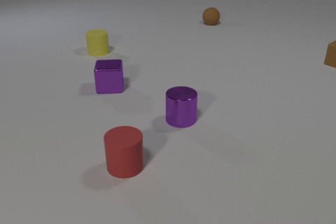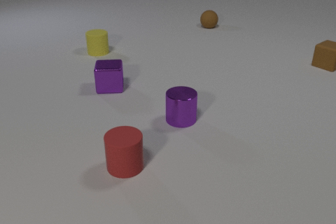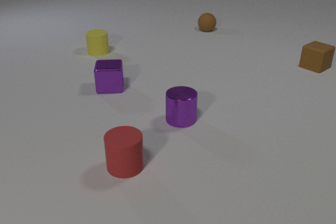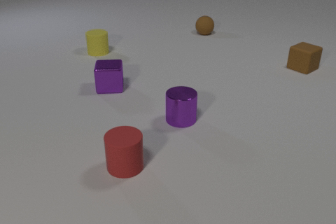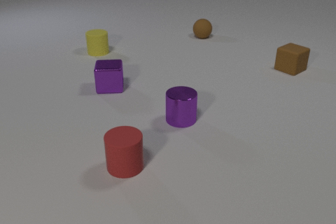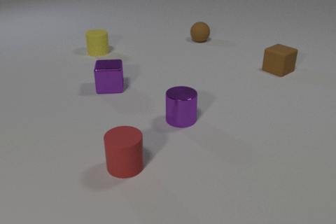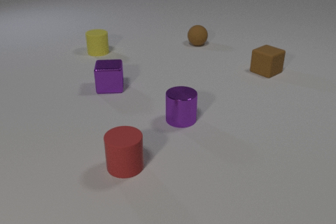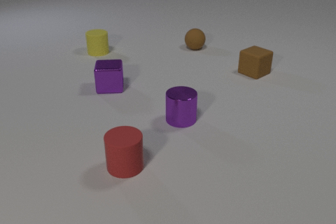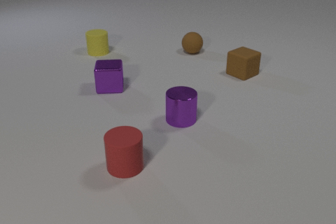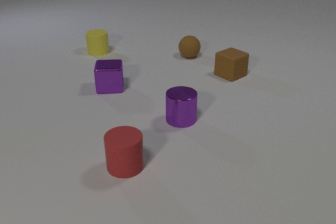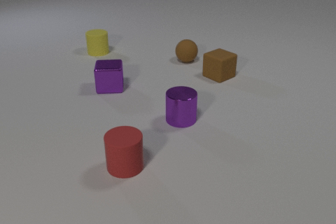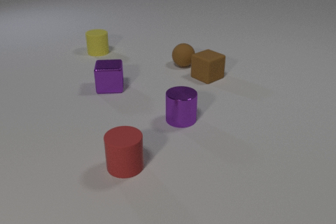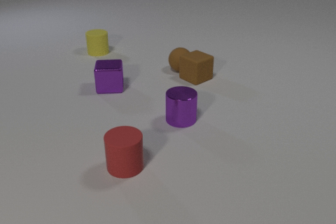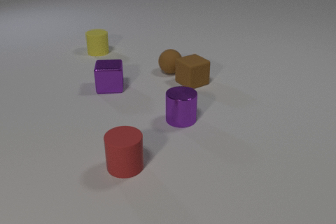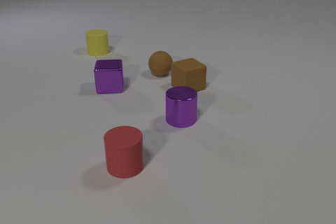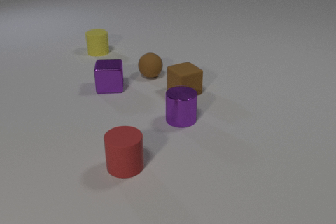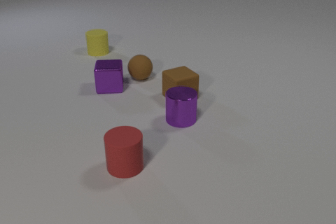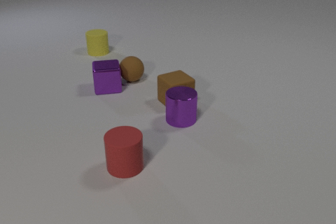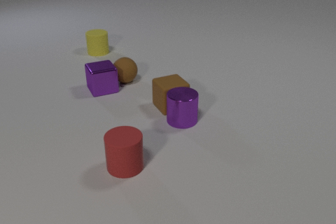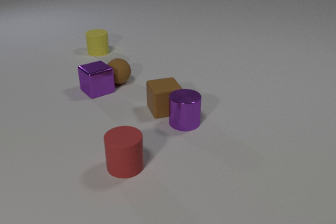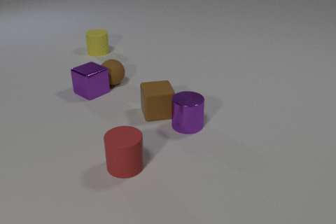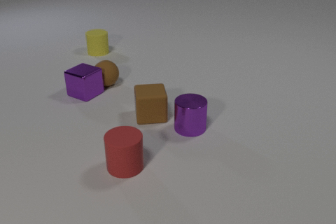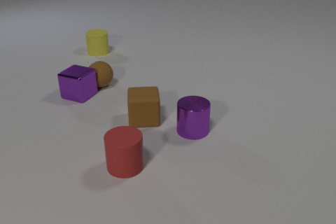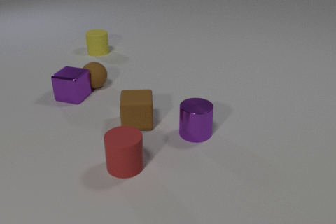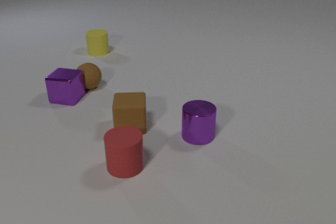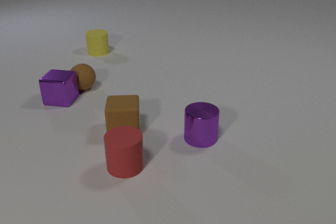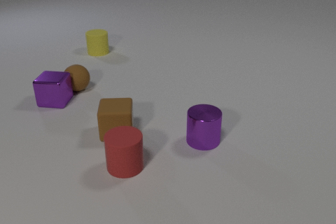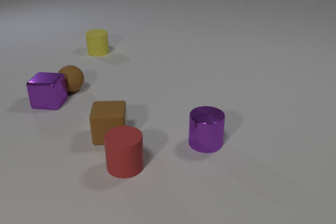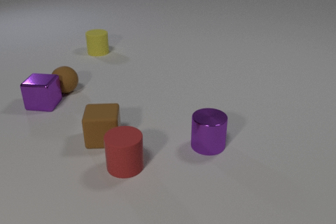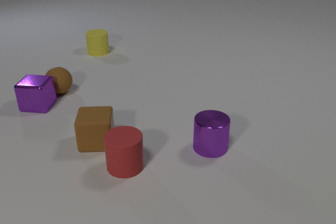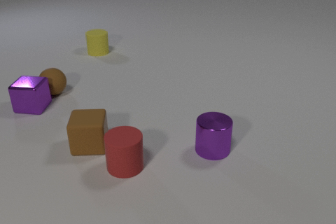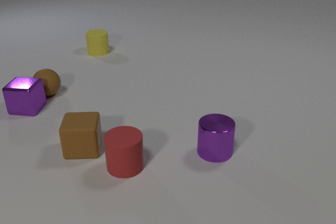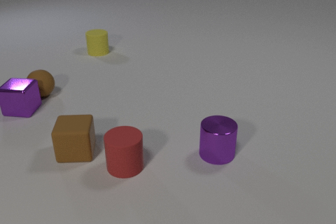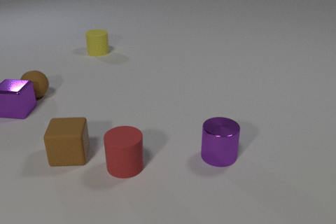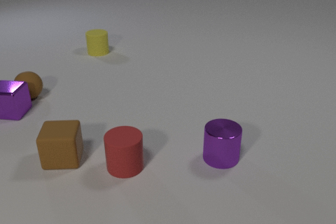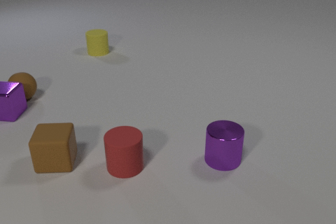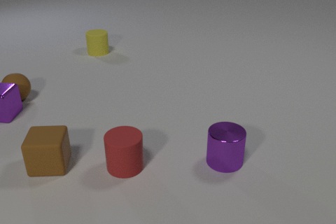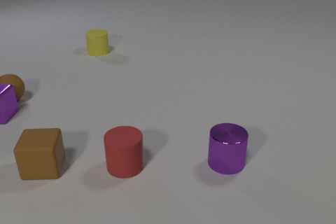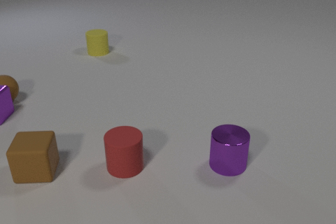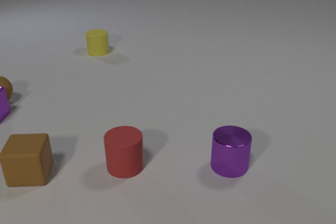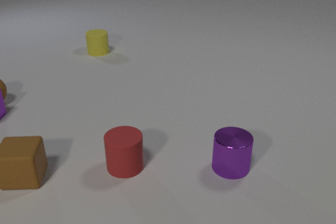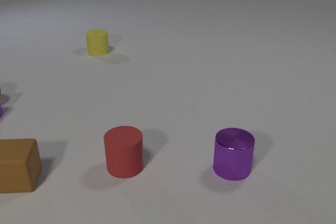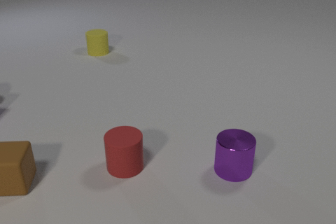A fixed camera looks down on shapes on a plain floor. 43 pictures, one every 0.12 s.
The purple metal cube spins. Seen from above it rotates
counterclockwise.
The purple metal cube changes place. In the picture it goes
to the left.
0.00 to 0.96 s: The brown rubber cube slides to the left and toward the camera. The brown rubber sphere rolls toward the camera.
0.96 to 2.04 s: The brown rubber cube slides toward the camera and to the left. The brown rubber sphere rolls toward the camera and to the left. The brown rubber cube and the brown rubber sphere collide. The brown rubber sphere and the purple metal cube collide.
2.04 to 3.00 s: The brown rubber cube slides toward the camera and to the left, spins so that its near face slides to the left, clockwise seen from above. The brown rubber sphere rolls to the left. The purple metal cylinder slides toward the camera and to the right. The purple metal cube slides to the left, spins so that its near face slides to the right, counterclockwise seen from above. The brown rubber cube and the purple metal cylinder collide.
3.00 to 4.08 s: The brown rubber cube slides to the left and toward the camera. The brown rubber sphere rolls to the left. The purple metal cylinder slides toward the camera and to the right. The purple metal cube slides to the left.
4.08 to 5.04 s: The brown rubber cube slides to the left and toward the camera. The brown rubber sphere rolls to the left, leaves at the left edge. The purple metal cylinder slides toward the camera and to the right. The purple metal cube slides to the left, leaves at the left edge.
What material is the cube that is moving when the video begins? rubber.
What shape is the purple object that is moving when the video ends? cylinder.
How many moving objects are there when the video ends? 2.
